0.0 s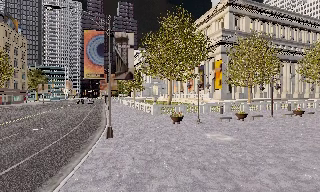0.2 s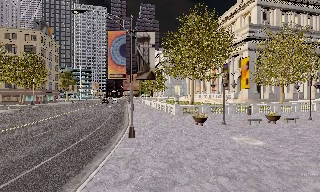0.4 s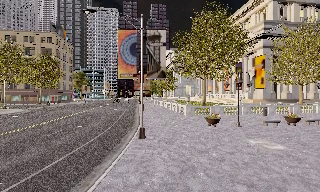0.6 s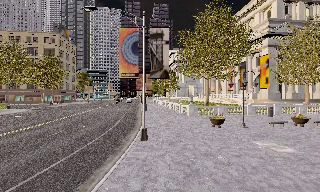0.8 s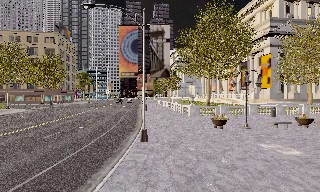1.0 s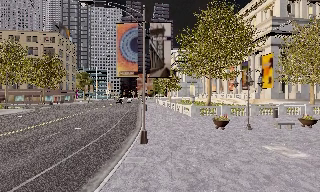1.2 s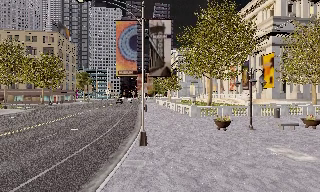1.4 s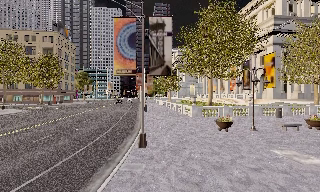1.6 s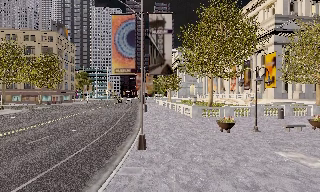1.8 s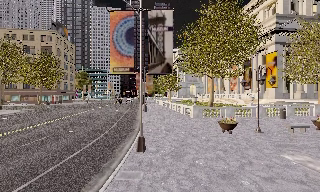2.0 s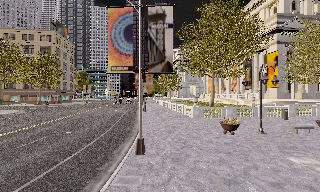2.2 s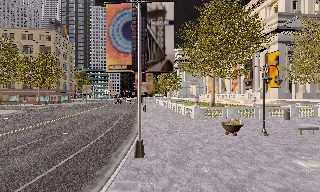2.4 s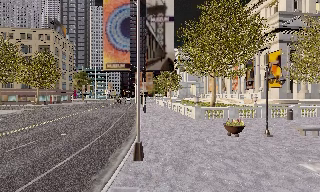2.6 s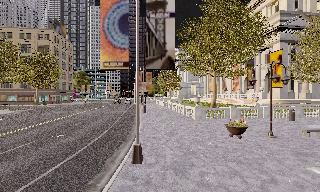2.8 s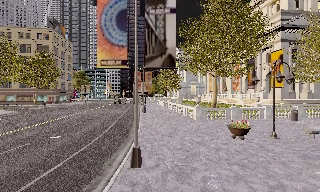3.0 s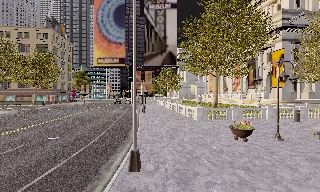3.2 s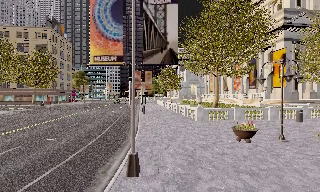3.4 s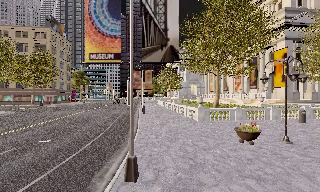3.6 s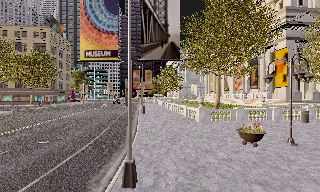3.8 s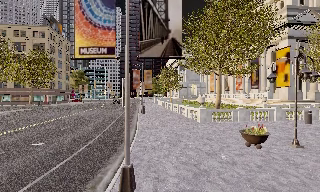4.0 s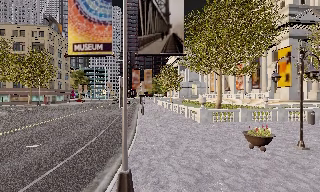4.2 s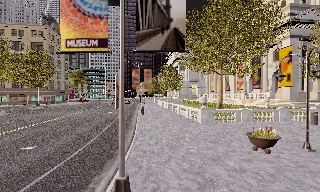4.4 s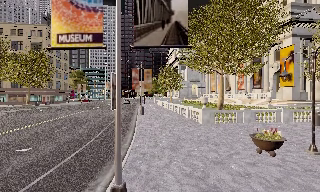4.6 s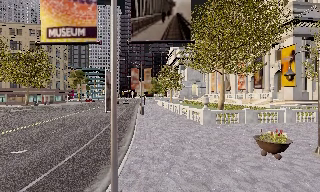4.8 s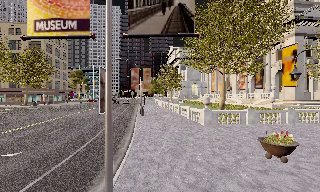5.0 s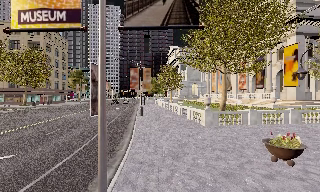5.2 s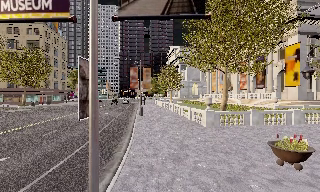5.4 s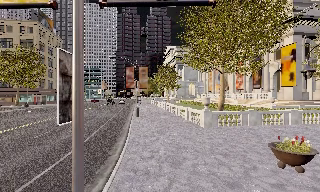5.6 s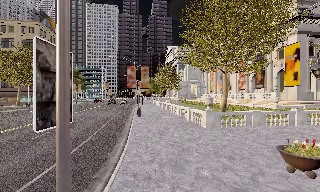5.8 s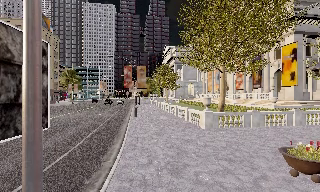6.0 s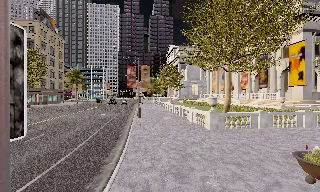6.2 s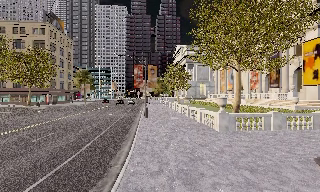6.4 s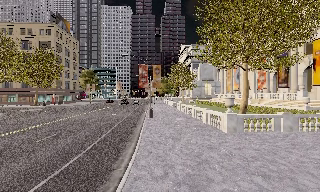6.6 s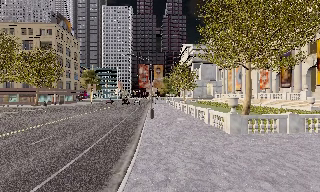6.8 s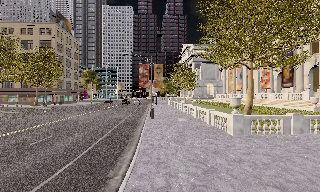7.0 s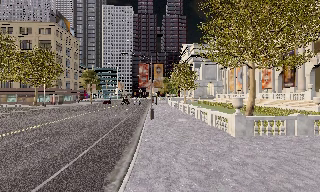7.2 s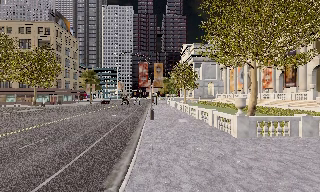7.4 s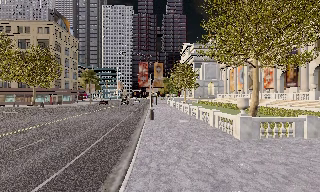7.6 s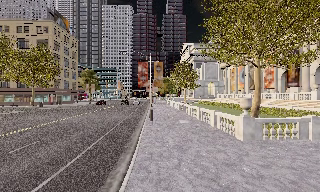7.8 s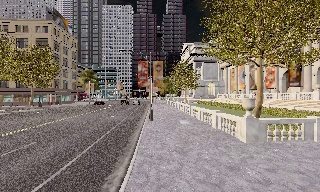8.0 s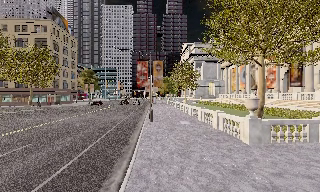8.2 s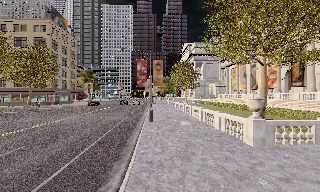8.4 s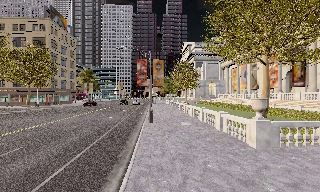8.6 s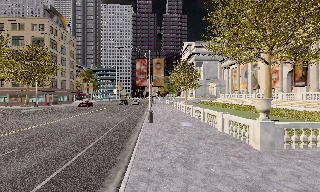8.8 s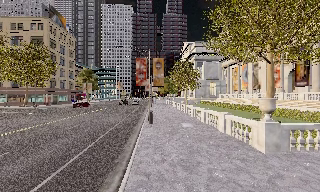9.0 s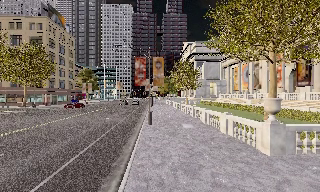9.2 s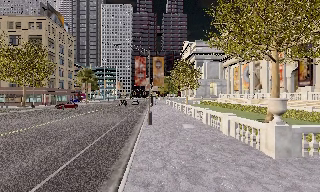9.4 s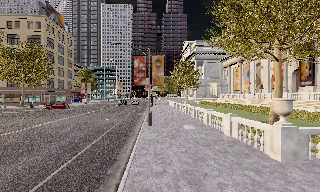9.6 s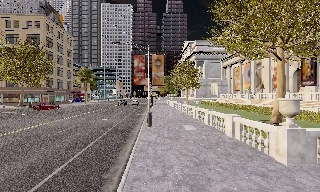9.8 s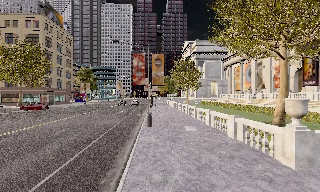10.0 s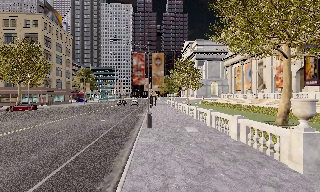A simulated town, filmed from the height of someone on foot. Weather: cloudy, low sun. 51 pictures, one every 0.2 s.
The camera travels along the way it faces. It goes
forward.
0.0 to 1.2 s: The camera swings to its left by about 15 degrees, and the scene slides to the right. It travels forward, about 2 m, so what stands in front looms larger.
1.2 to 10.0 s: The camera travels forward, about 14 m, so what stands in front looms larger.
The film runs forward here.
